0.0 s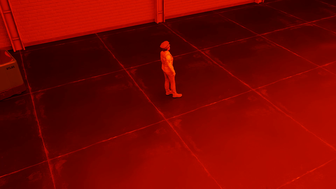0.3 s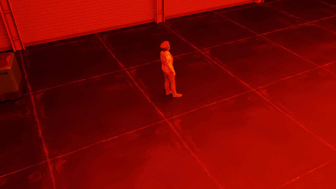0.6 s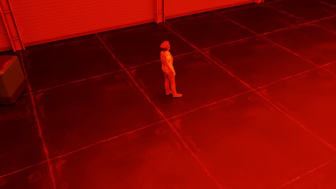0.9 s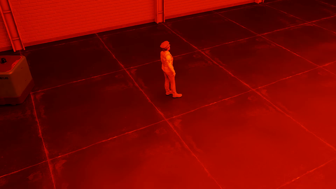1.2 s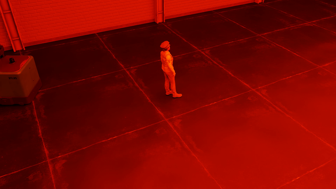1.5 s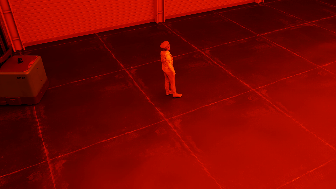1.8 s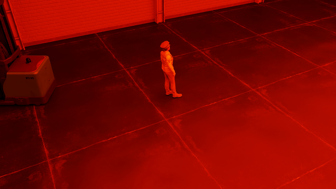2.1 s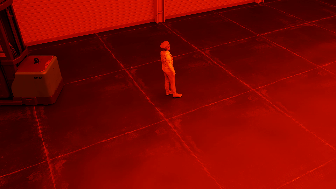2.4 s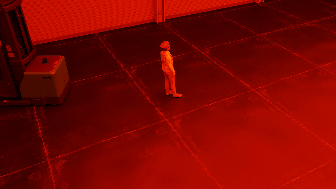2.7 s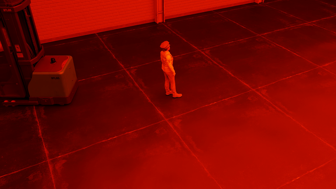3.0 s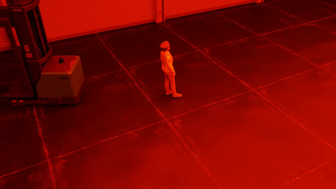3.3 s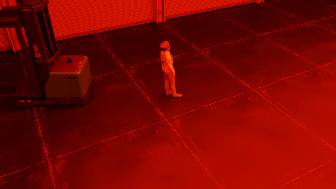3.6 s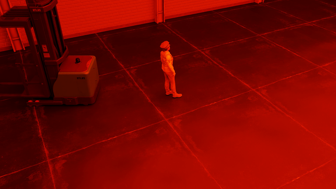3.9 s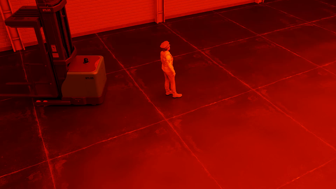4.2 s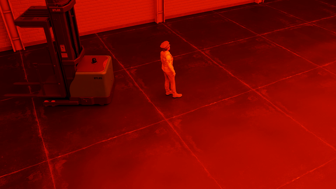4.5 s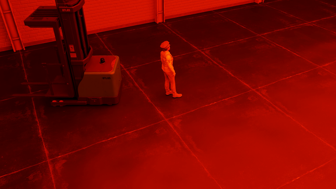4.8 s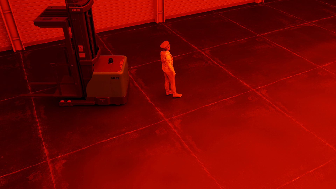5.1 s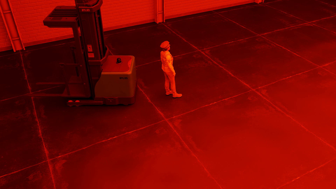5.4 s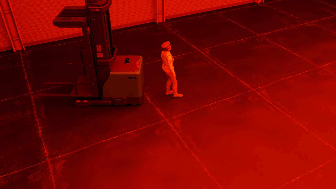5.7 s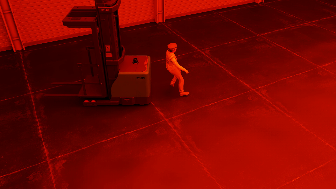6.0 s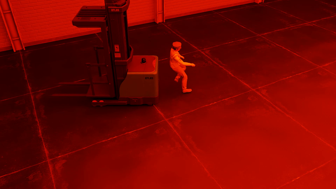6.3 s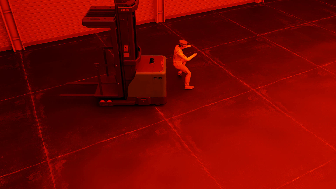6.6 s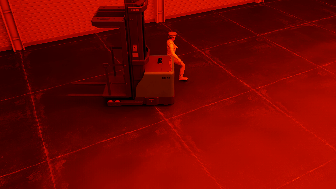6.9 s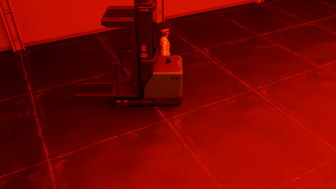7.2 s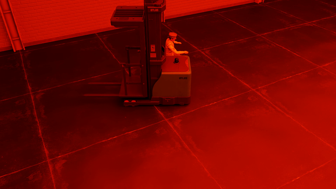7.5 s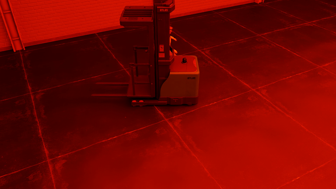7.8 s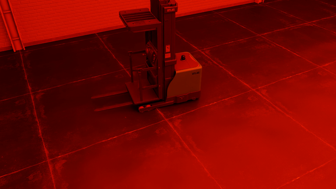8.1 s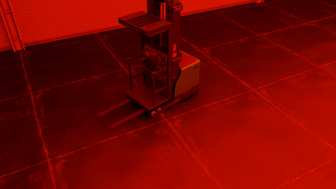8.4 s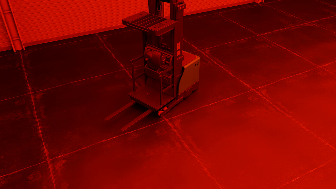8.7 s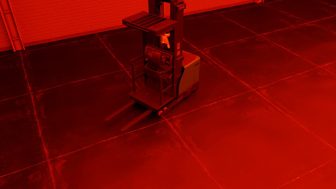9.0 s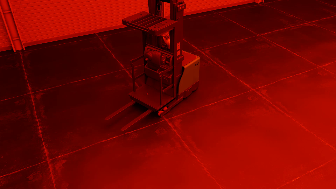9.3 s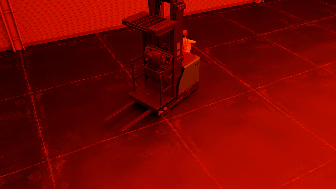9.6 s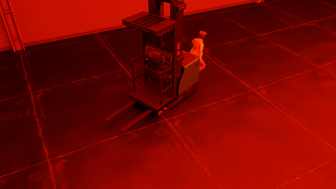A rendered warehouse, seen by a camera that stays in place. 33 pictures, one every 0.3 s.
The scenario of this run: Near miss between a forklift and a person.
